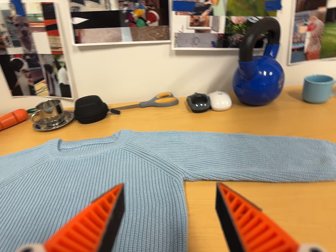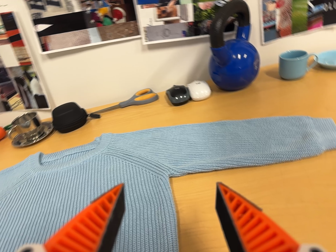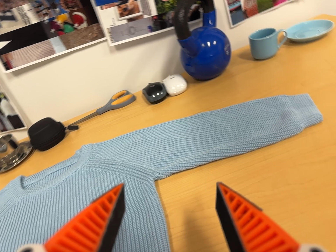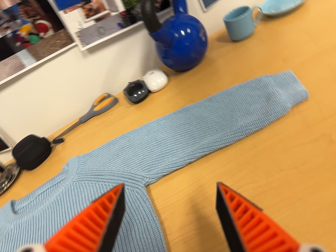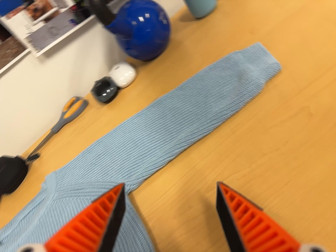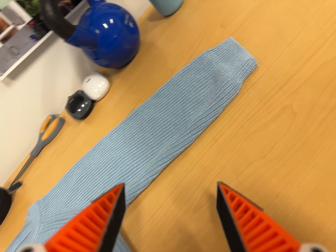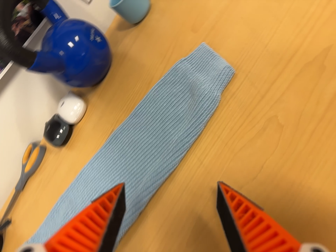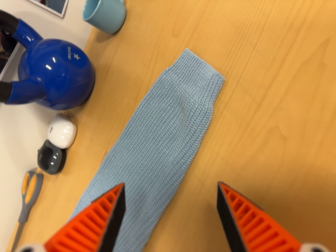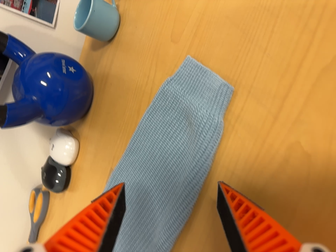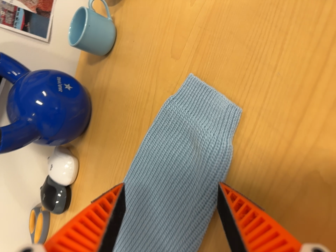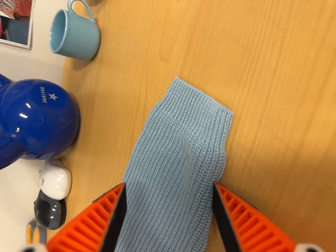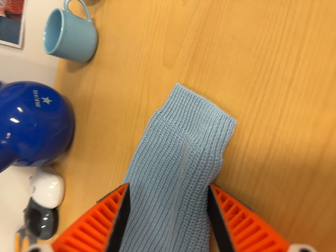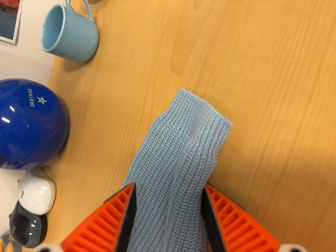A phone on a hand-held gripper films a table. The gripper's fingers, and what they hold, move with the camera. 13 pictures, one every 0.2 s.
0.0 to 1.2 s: The camera swings to its right by about 10 degrees, and the scene slides to the left. It travels to its right, forward and toward the top of its view, about 22 cm, so close, fixed things drift to the left. Its aim tips toward the bottom of its view by about 10 degrees. It rolls about its line of sight by about 55 degrees, and the scene rotates counterclockwise.
1.2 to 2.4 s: The camera travels toward the top of its view and forward, about 16 cm, so close, fixed things drift downward. It rolls about its line of sight by about 15 degrees, and the scene rotates counterclockwise.
The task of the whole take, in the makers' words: right arm across.
The film runs forward here.
